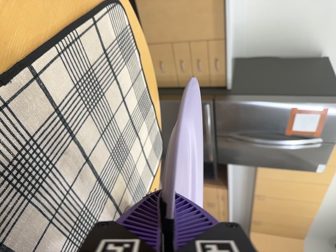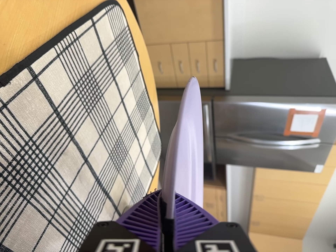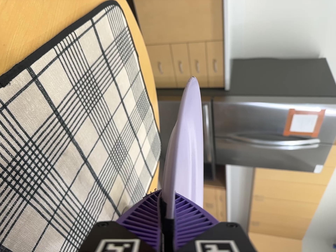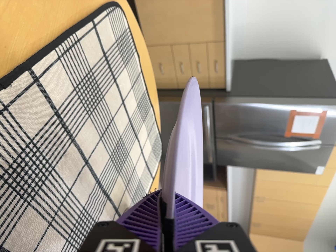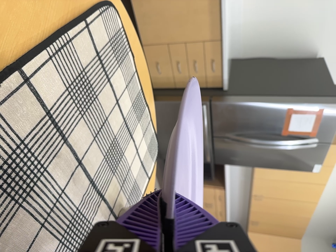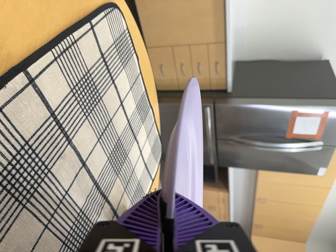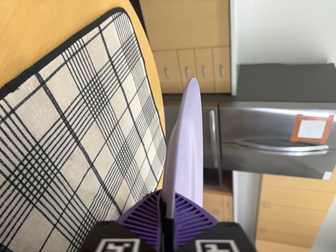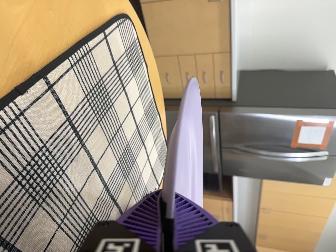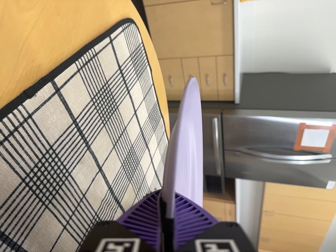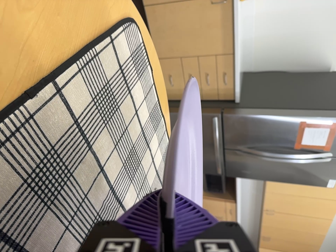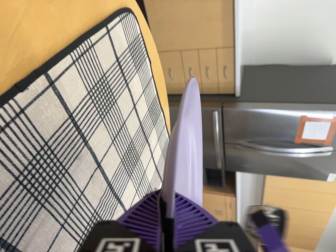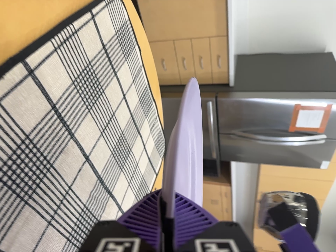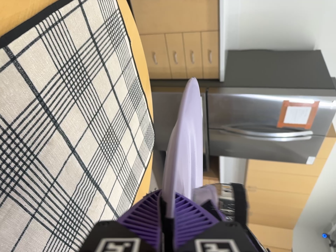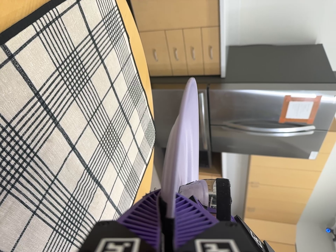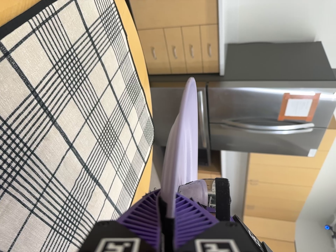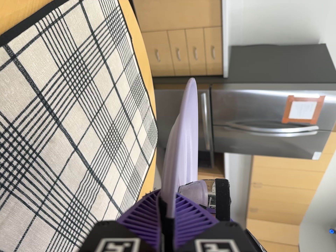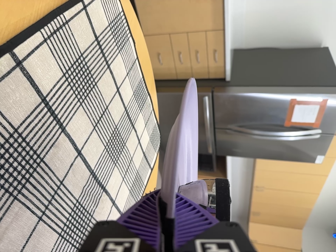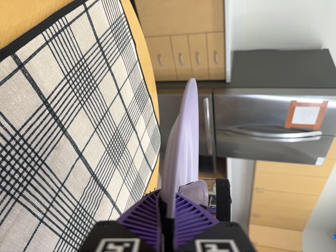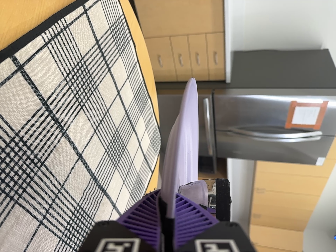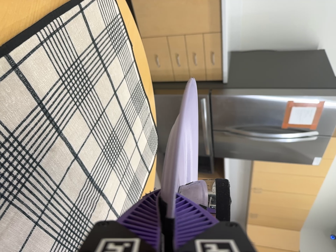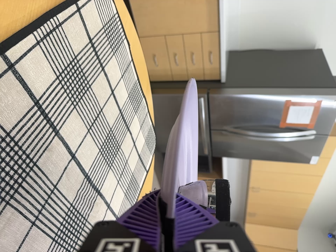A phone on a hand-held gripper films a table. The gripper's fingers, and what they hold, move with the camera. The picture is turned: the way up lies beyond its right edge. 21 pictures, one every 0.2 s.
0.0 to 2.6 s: The camera shifts only a little, or ends up much as it began.
2.6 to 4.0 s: The camera keeps its place and its aim.
The film runs backward here.
